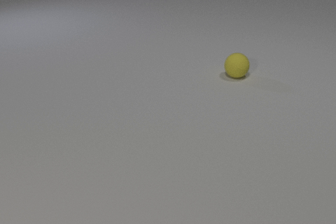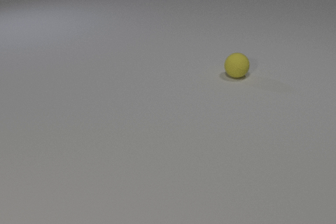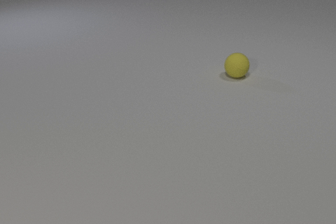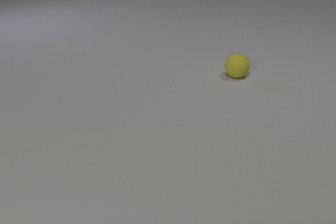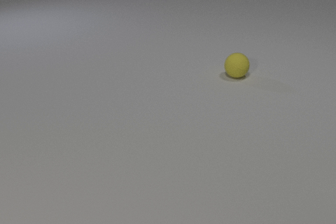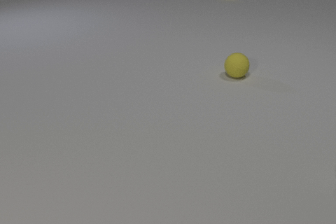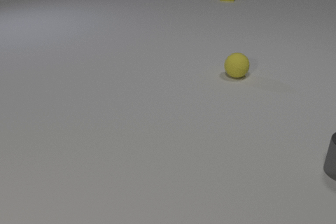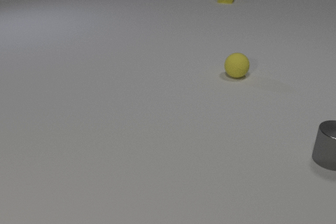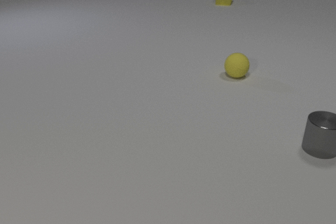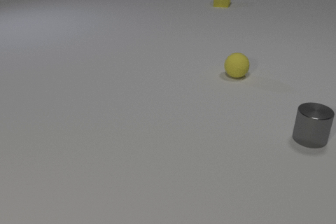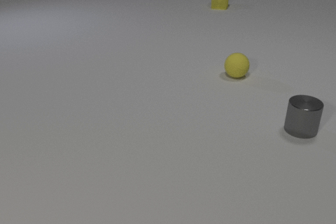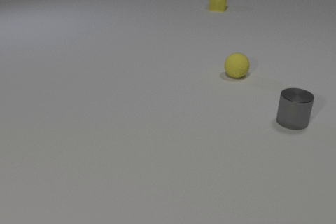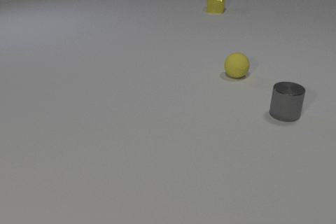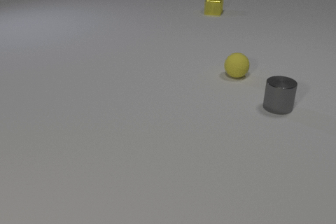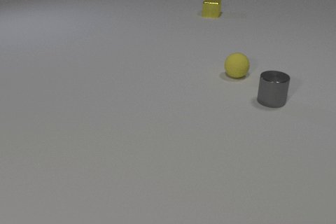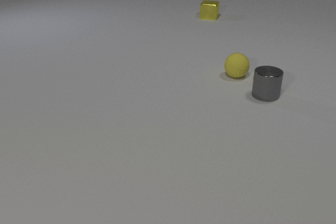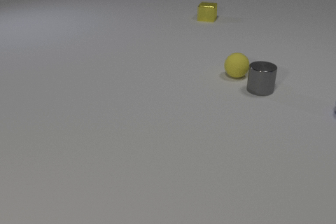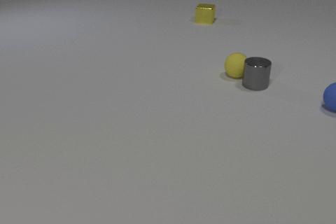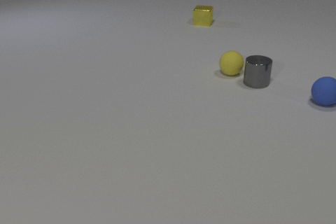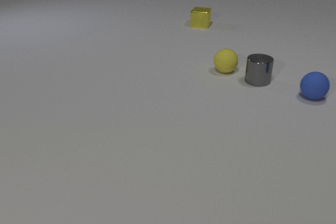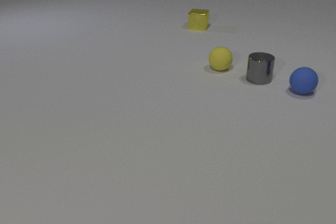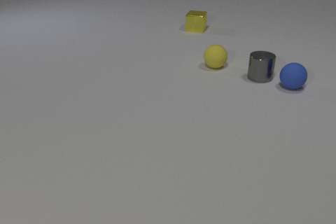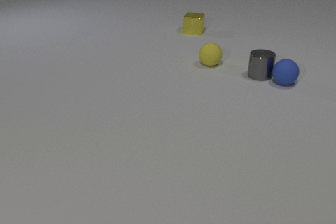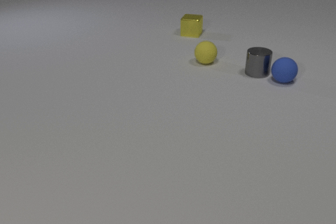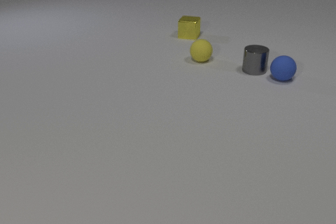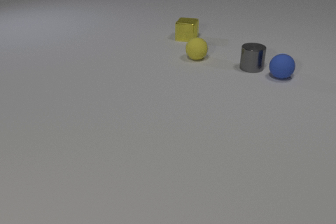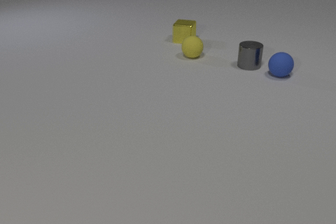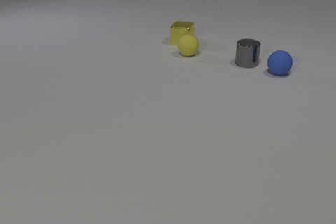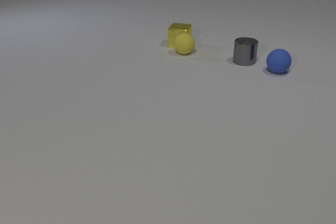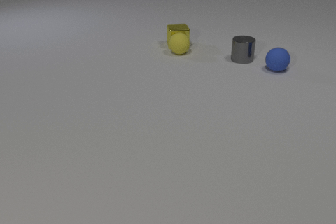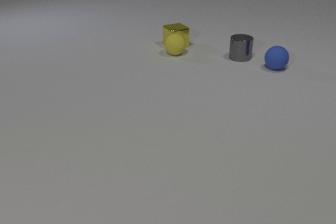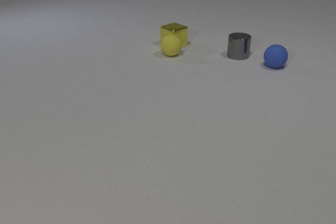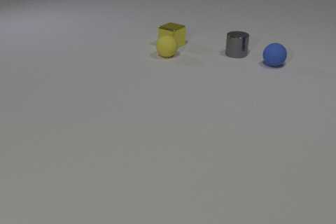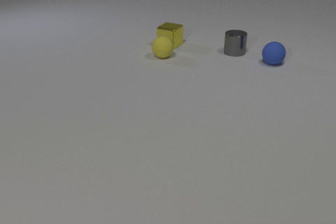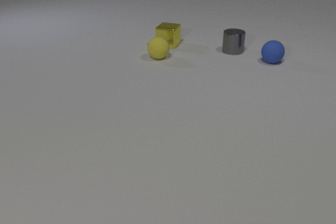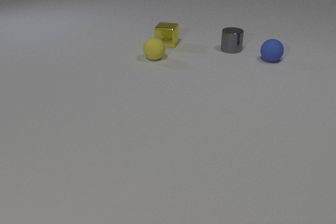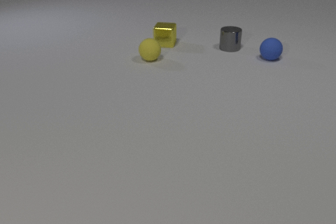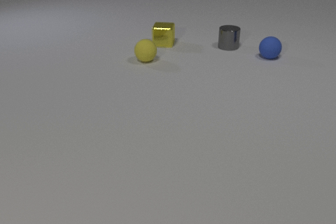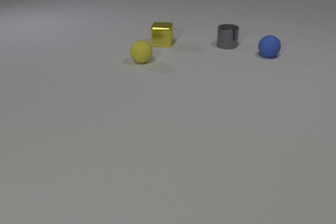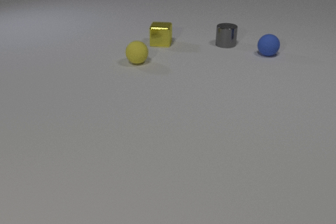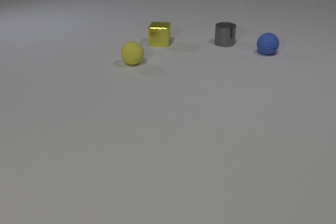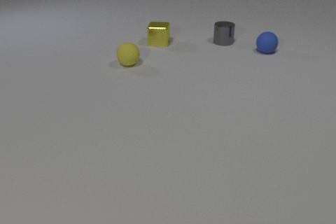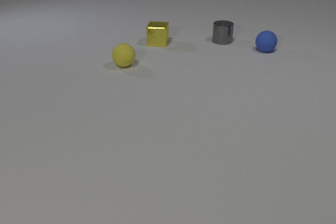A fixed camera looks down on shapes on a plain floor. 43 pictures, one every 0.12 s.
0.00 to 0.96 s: The gray metal cylinder comes in at the right edge, slides away from the camera and to the left. The yellow metal cube comes in at the top edge, slides toward the camera.
0.96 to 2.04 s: The gray metal cylinder slides away from the camera and to the left. The blue rubber sphere comes in at the right edge, rolls to the left and away from the camera. The yellow metal cube slides toward the camera. The gray metal cylinder and the yellow rubber sphere collide.
2.04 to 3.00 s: The gray metal cylinder slides away from the camera. The yellow rubber sphere rolls to the left and away from the camera. The blue rubber sphere rolls to the left and away from the camera. The yellow metal cube slides toward the camera. The gray metal cylinder and the blue rubber sphere collide.
3.00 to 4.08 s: The gray metal cylinder slides away from the camera and to the left. The yellow rubber sphere rolls to the left. The blue rubber sphere rolls away from the camera. The yellow metal cube slides to the left and toward the camera, spins counterclockwise seen from above by about 90 degrees, its near face sliding to the right. The yellow rubber sphere and the yellow metal cube collide.
4.08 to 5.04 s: The gray metal cylinder slides away from the camera and to the left. The yellow rubber sphere rolls to the left and toward the camera. The blue rubber sphere rolls away from the camera. The yellow metal cube slides to the left.
How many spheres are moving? 2.
What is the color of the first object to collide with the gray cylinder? yellow.
How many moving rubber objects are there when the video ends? 2.
